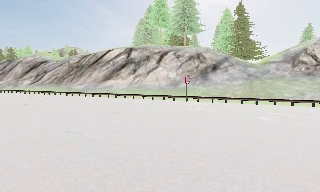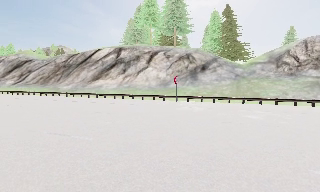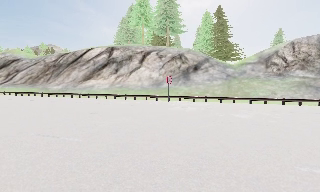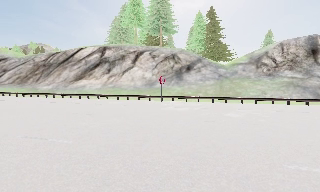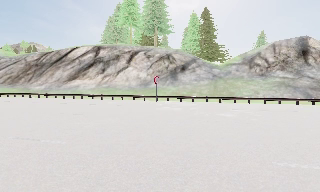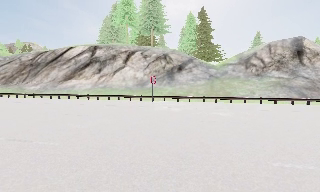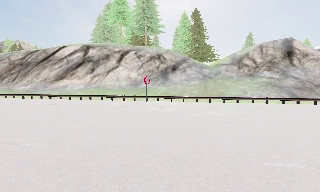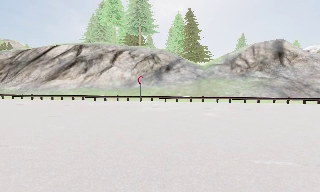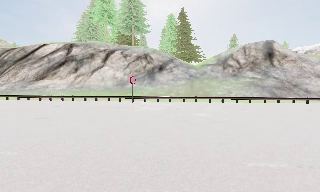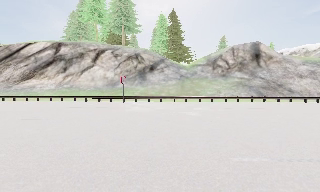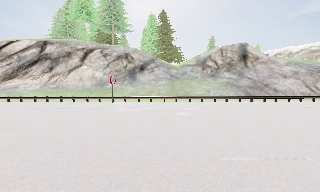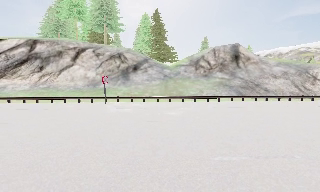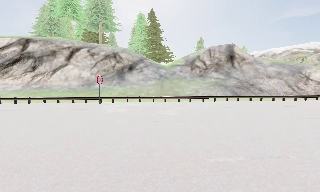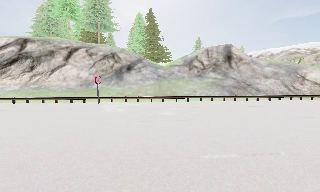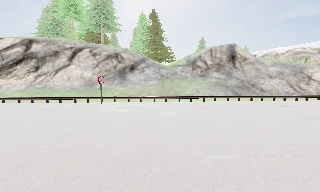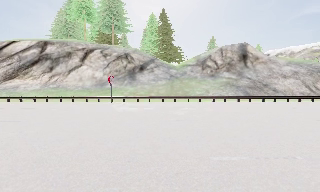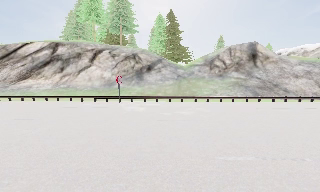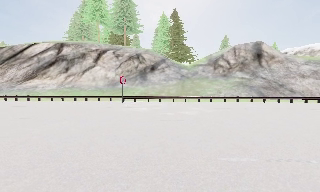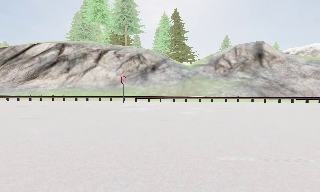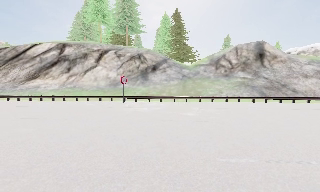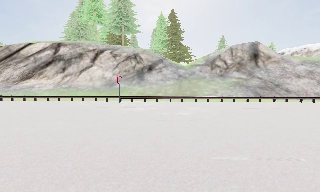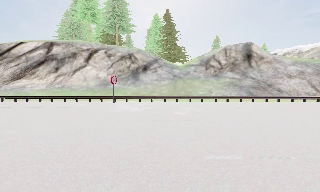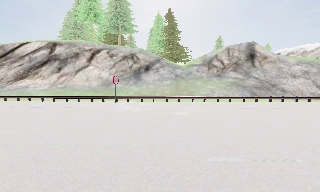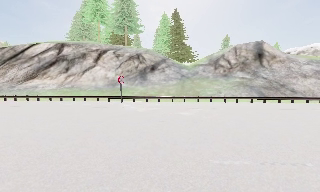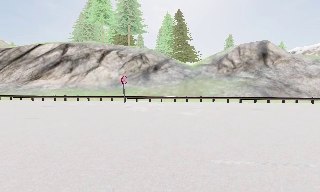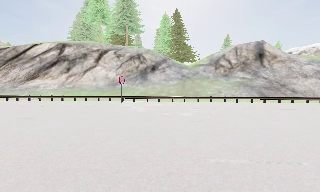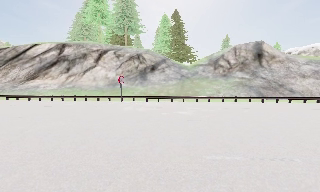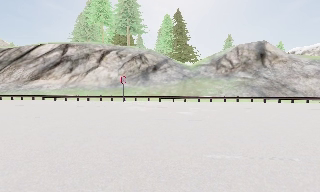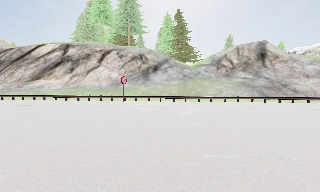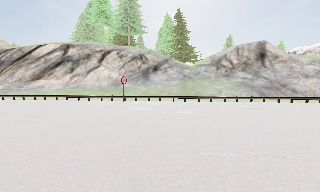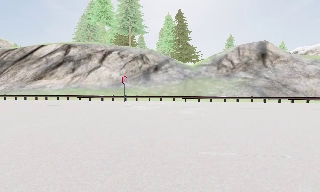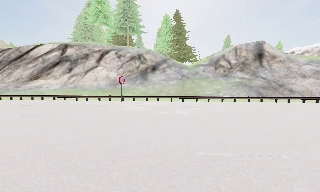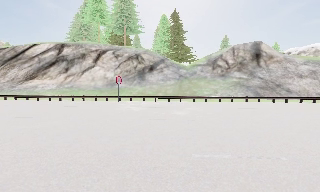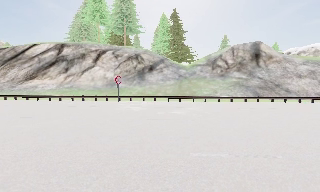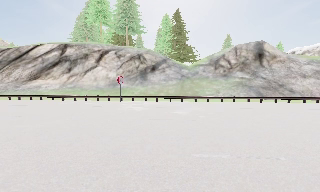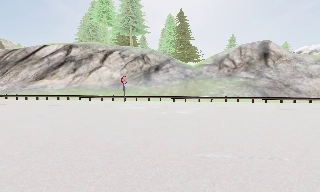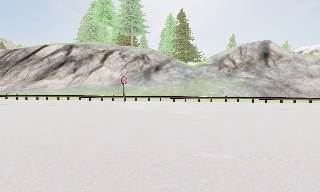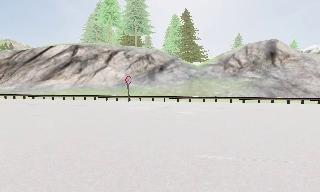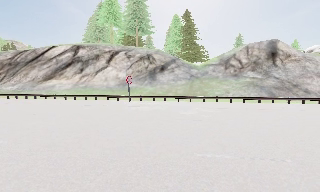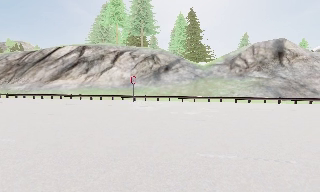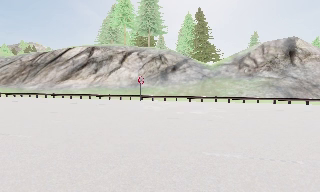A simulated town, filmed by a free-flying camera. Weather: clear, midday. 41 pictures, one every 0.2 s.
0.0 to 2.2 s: The scene slides to the left, as the camera pans about 25 degrees to its right.
2.2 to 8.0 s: The camera swings to its left by about 15 degrees, and the scene slides to the right. It travels to its right and backward, about 1 m.
The film runs backward here.
